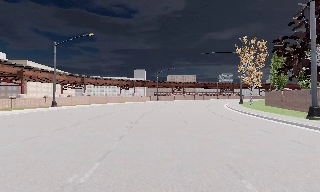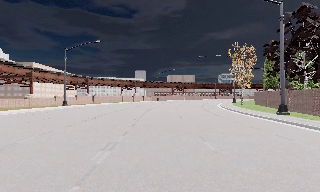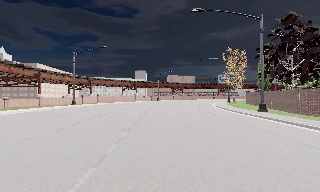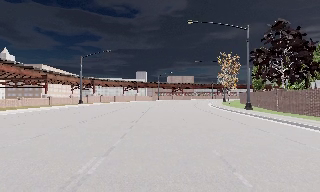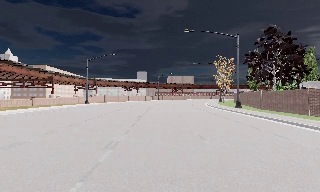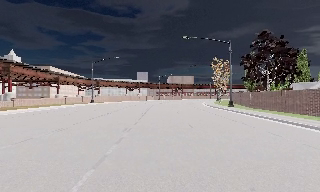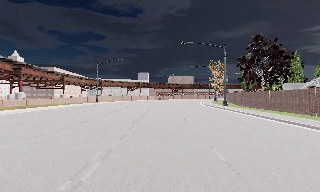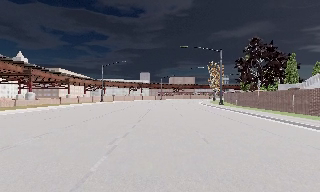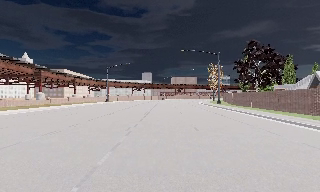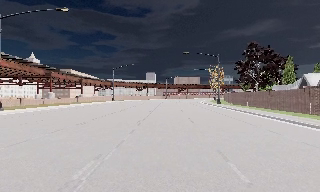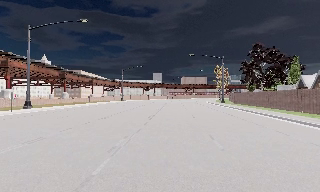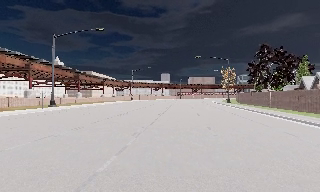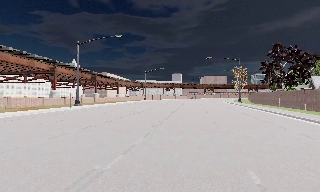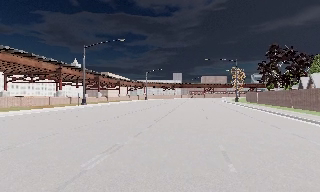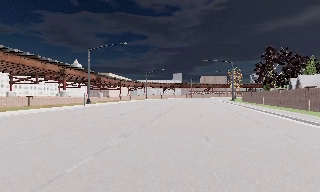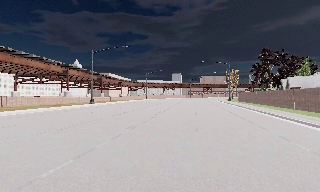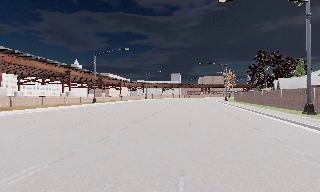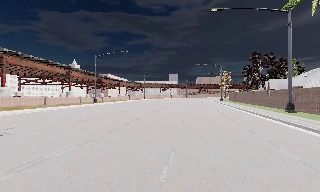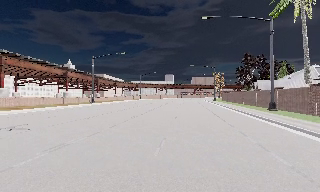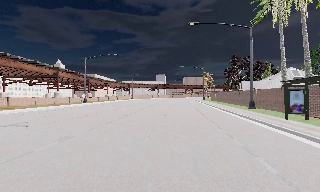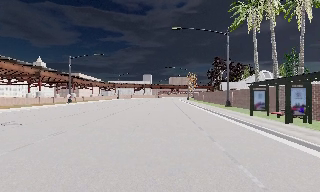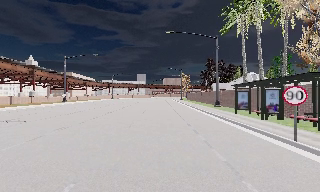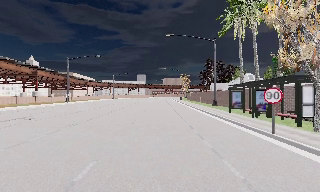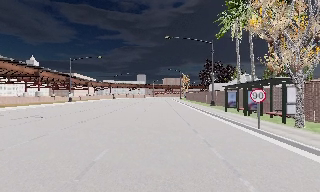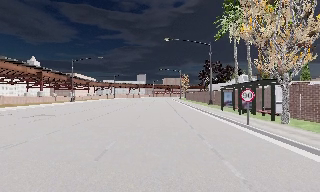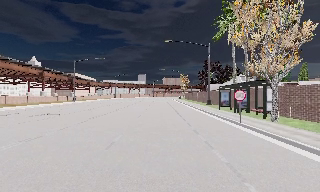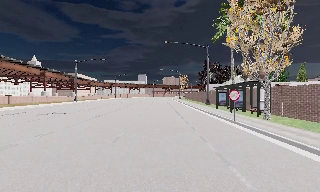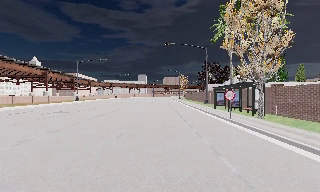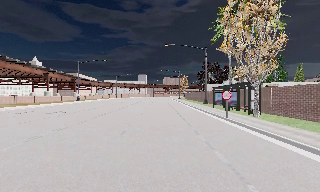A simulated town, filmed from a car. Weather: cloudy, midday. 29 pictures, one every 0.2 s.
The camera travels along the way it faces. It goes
backward.
0.0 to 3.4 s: The scene slides to the right, as the camera pans about 10 degrees to its left. It travels backward, about 40 m, so what stands in front gets smaller.
3.4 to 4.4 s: The camera swings to its right by about 10 degrees, and the scene slides to the left. It travels backward, about 6 m, so what stands in front gets smaller.
4.4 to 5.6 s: The camera travels backward, about 5 m, so what stands in front gets smaller. It loses speed.
The film runs backward here.
